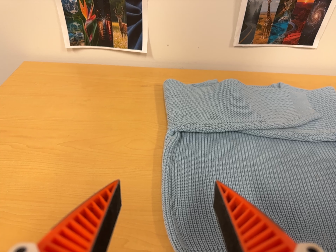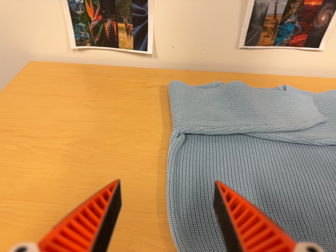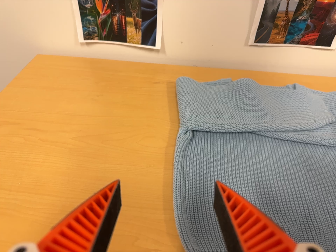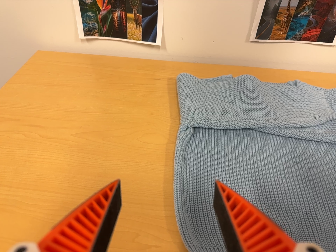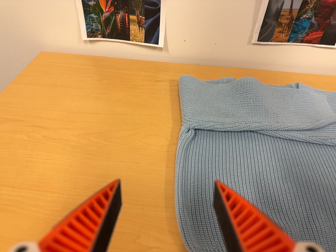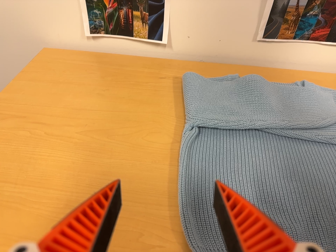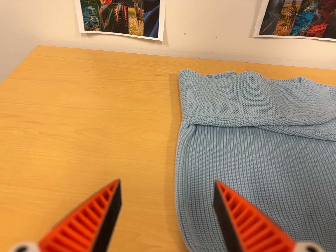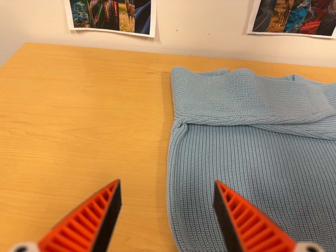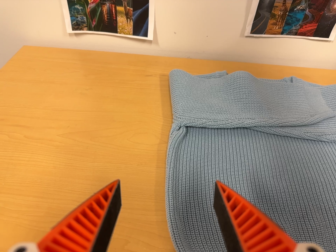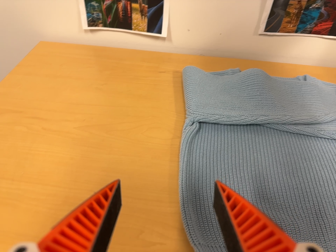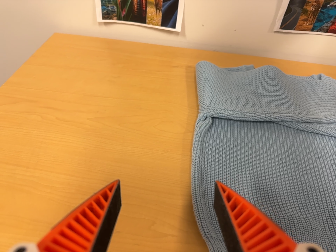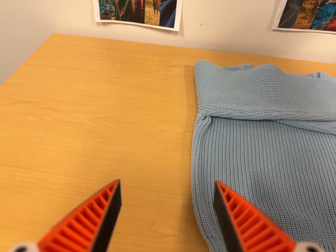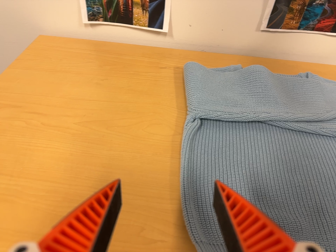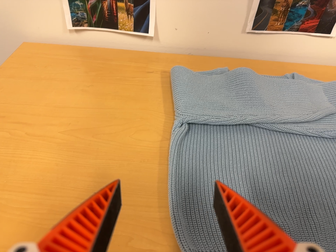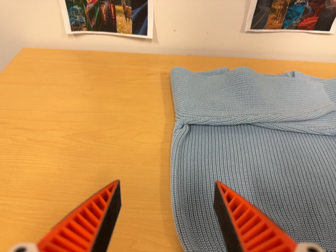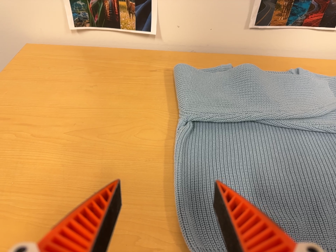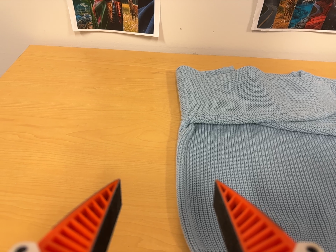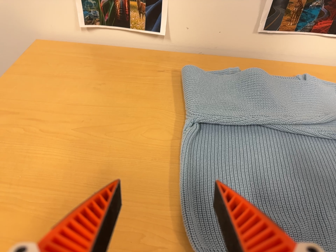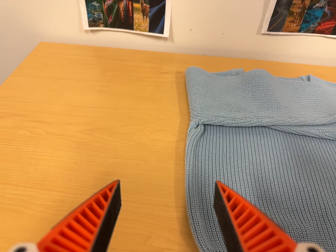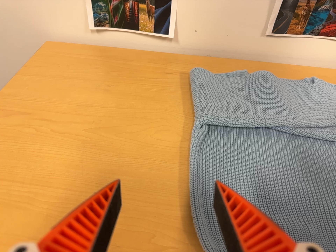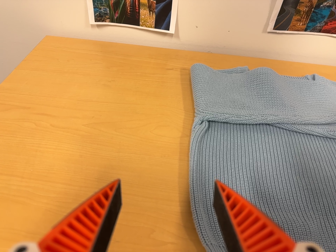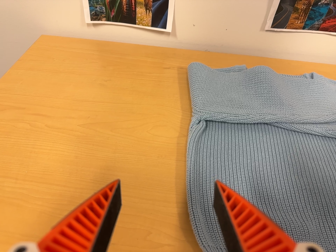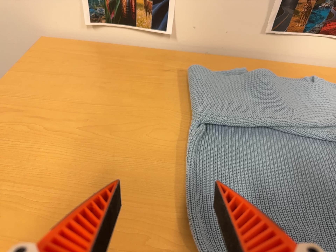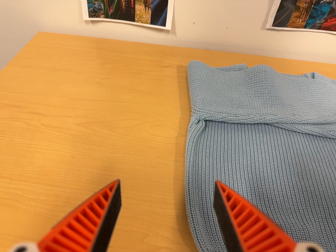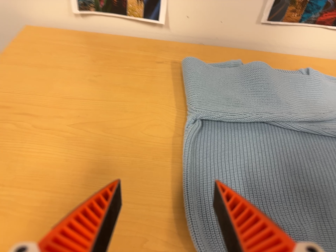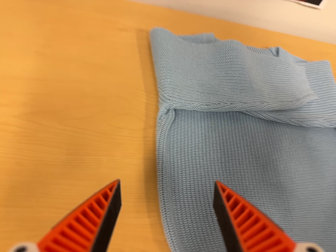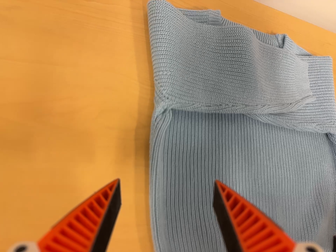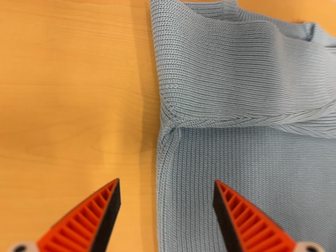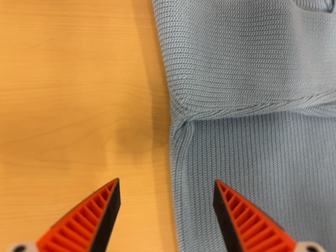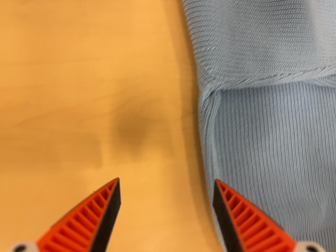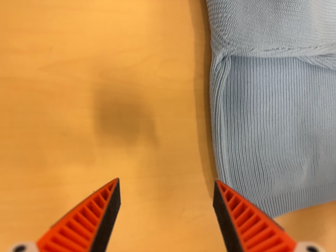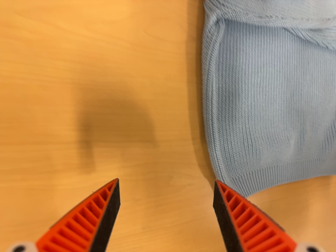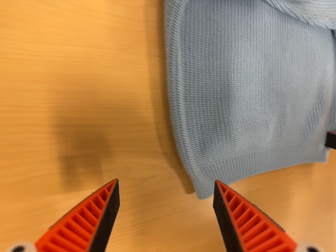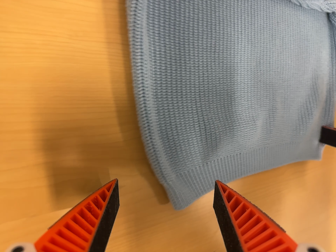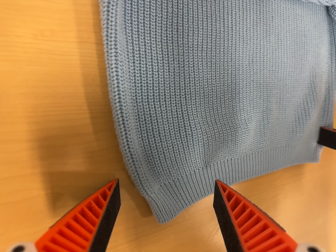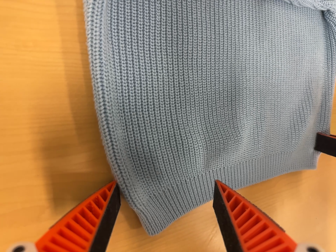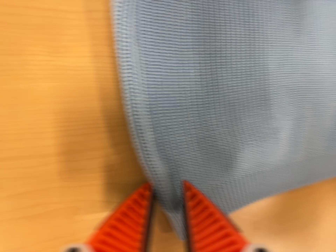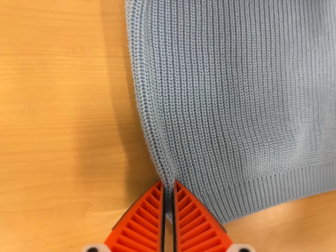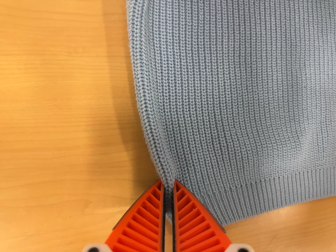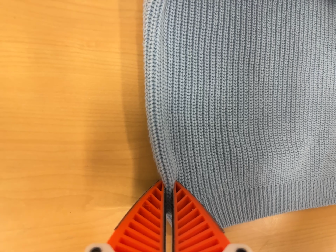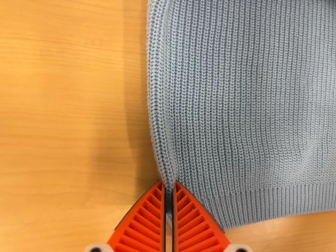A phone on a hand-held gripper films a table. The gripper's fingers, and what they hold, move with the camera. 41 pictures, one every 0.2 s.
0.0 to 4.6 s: The camera shifts only a little, or ends up much as it began.
4.6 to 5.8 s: The camera pans to its right by about 15 degrees. It travels toward the top of its view, forward and to its left, about 26 cm. Its aim tips toward the bottom of its view by about 35 degrees.
5.8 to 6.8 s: The scene slides to the left, as the camera pans about 15 degrees to its right. It travels forward and toward the bottom of its view, about 12 cm, so what stands in front looms larger. Its aim tips toward the bottom of its view by about 10 degrees, and the scene shifts upward.
6.8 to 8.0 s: The scene slides to the right, as the camera pans about 15 degrees to its left.
The film runs forward here.
